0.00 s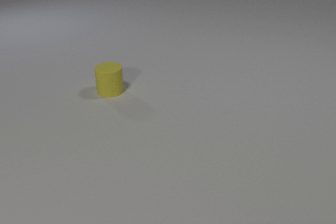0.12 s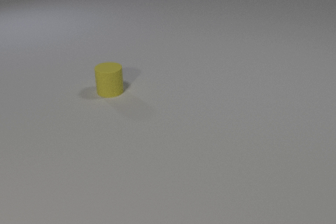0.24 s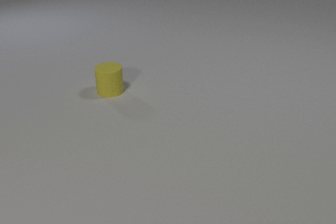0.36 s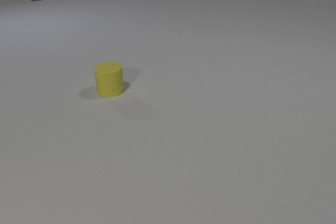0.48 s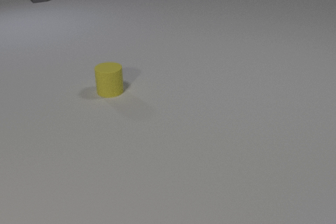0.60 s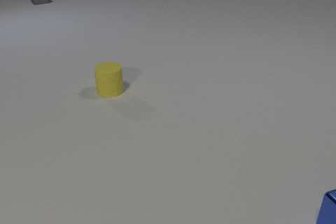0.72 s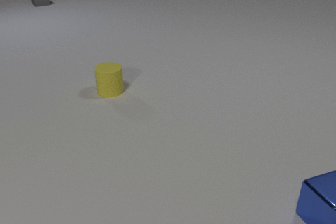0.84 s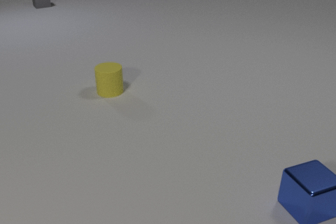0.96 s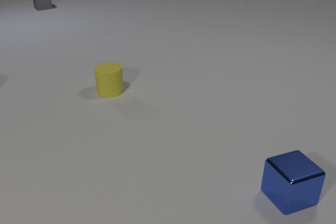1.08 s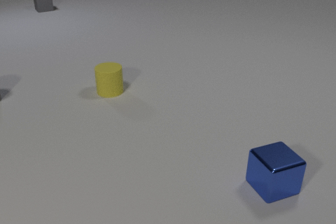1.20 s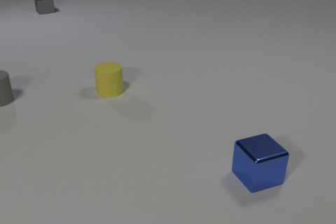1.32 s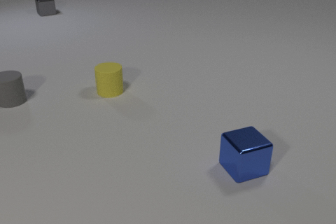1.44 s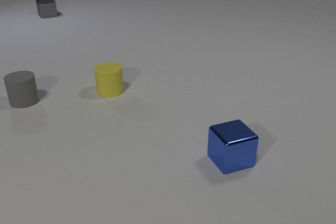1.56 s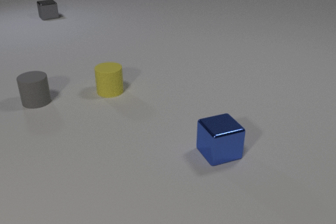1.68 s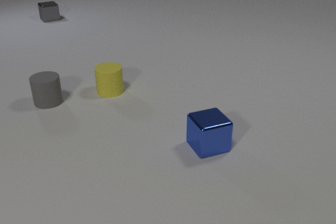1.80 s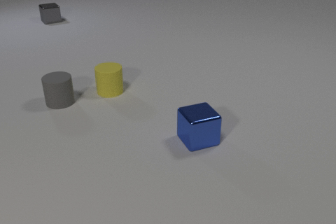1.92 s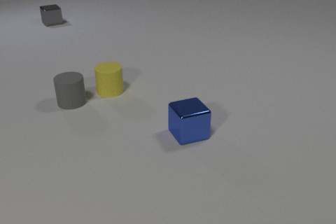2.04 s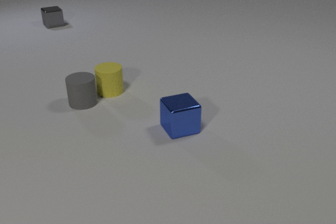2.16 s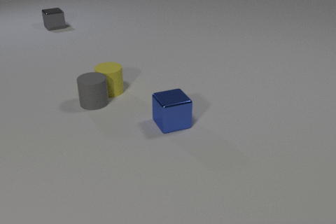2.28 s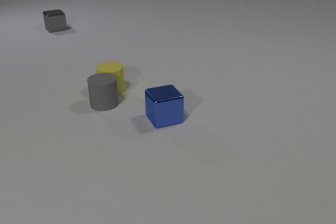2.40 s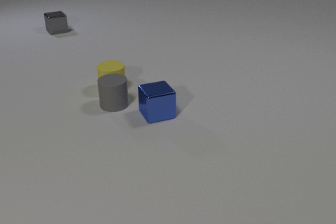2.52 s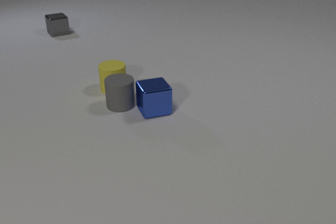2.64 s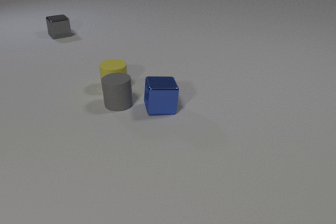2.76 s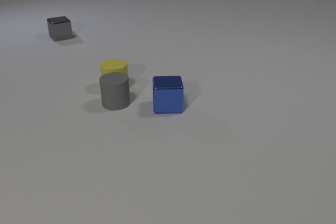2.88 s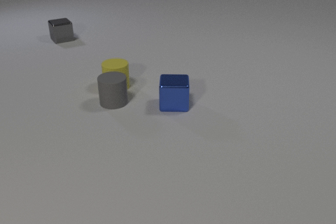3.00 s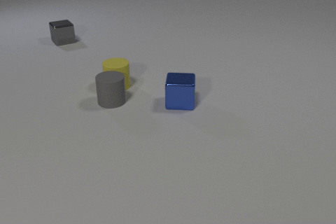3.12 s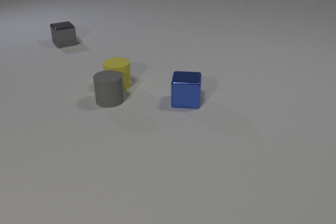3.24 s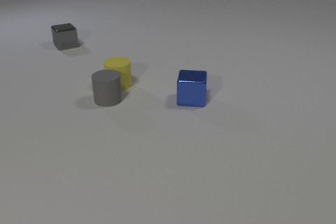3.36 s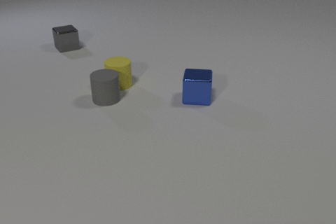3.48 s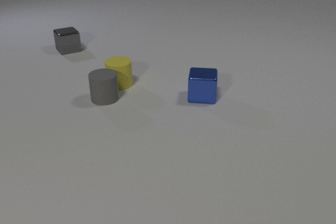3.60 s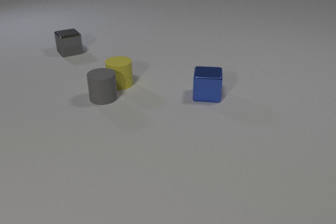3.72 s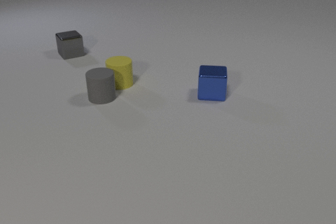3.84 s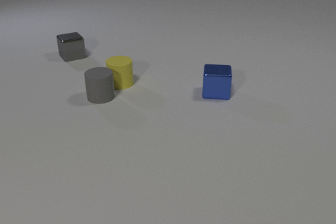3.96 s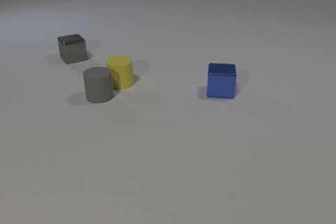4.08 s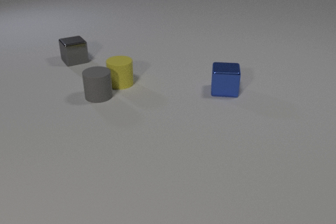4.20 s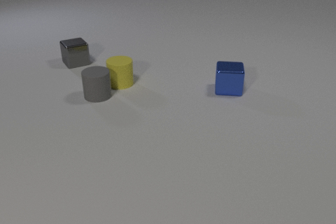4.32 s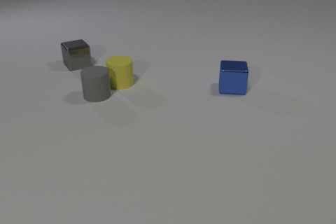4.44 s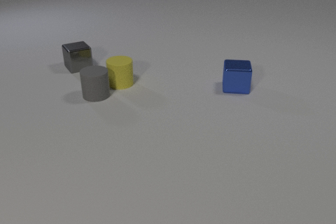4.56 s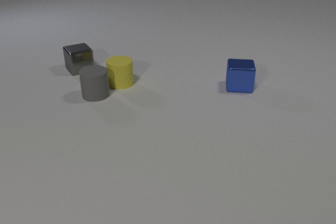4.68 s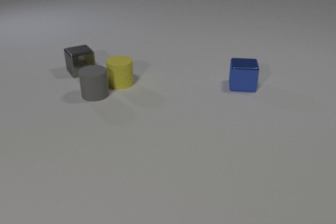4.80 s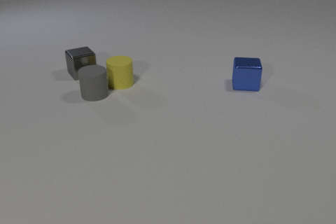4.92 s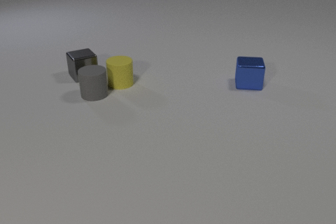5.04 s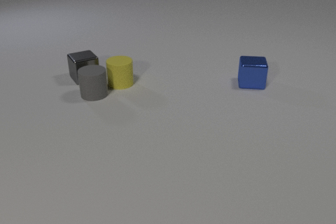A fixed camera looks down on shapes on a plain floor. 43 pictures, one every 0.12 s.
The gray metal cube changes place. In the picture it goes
toward the camera.
The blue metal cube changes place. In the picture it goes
away from the camera.
0.00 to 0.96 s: The blue metal cube comes in at the right edge, slides to the left and away from the camera. The gray metal cube comes in at the top edge, slides toward the camera.
0.96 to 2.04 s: The blue metal cube slides to the left and away from the camera. The gray rubber cylinder comes in at the left edge, slides to the right and toward the camera. The gray metal cube slides toward the camera.
2.04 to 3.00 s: The blue metal cube slides away from the camera, spins so that its near face slides to the left, clockwise seen from above. The gray rubber cylinder slides to the right. The yellow rubber cylinder slides away from the camera and to the right. The gray metal cube slides toward the camera. The gray rubber cylinder and the yellow rubber cylinder collide. The blue metal cube and the gray rubber cylinder collide.
3.00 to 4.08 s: The blue metal cube slides to the right and away from the camera. The gray rubber cylinder slides away from the camera and to the left. The yellow rubber cylinder slides away from the camera. The gray metal cube slides toward the camera.
4.08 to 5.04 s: The blue metal cube slides to the right and away from the camera. The gray metal cube slides toward the camera.
What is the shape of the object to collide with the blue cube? cylinder.
What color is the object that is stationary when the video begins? yellow.
How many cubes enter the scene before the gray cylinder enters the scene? 2.
